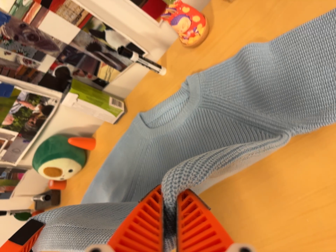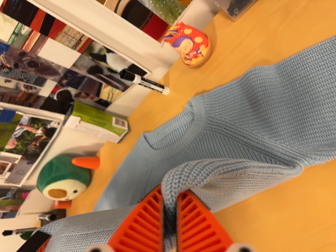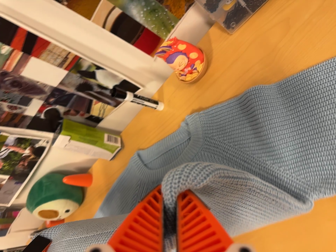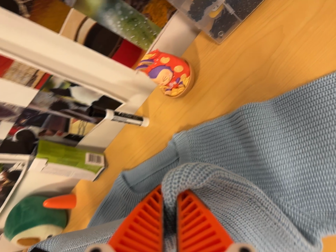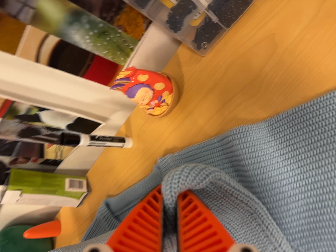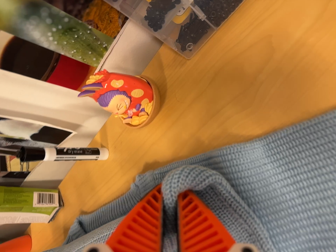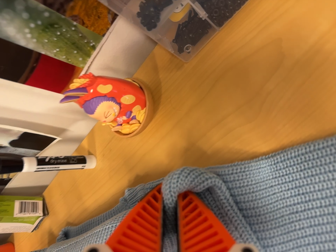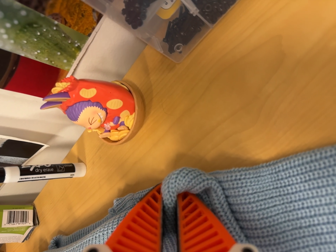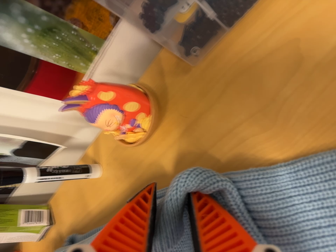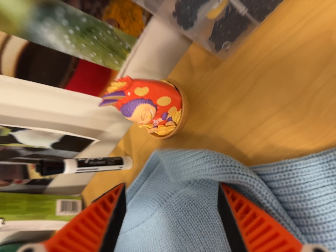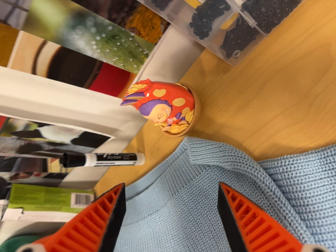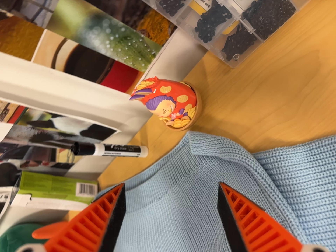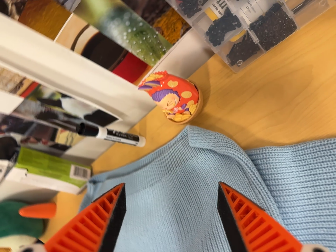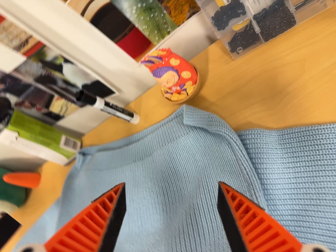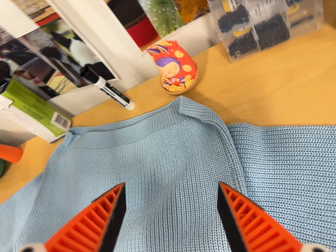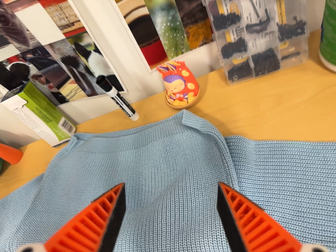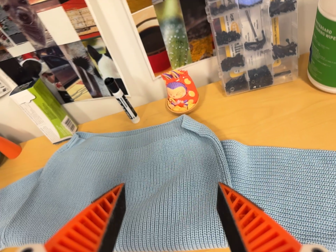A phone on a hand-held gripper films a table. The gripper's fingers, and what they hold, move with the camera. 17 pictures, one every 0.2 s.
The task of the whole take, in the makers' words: fold up.
0.0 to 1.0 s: The camera travels forward and toward the top of its view, about 24 cm, so what stands in front looms larger. It rolls about its line of sight by about 10 degrees, and the scene rotates counterclockwise.
1.0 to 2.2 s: The camera shifts only a little, or ends up much as it began.
2.2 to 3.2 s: The camera pans to its right by about 15 degrees. It travels toward the bottom of its view, backward and to its left, about 22 cm. Its aim tips toward the top of its view by about 15 degrees. It rolls about its line of sight by about 30 degrees, and the scene rotates clockwise.
The film runs forward here.
